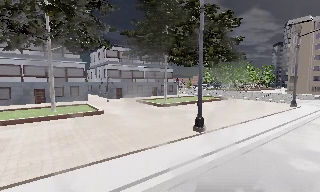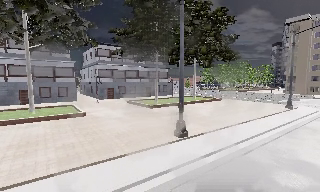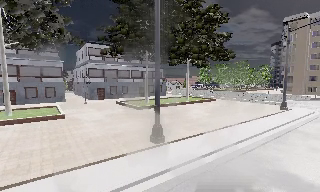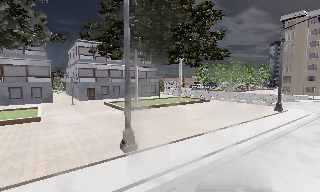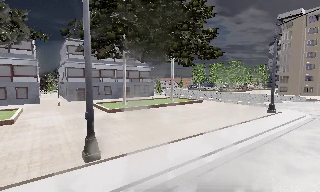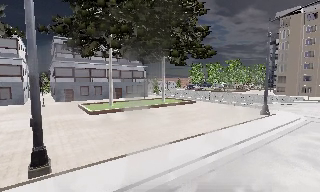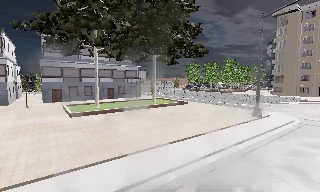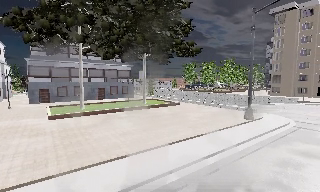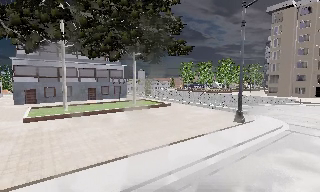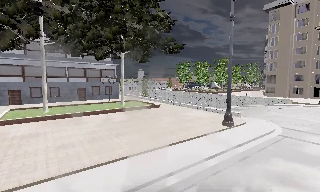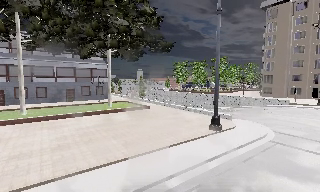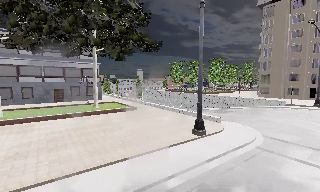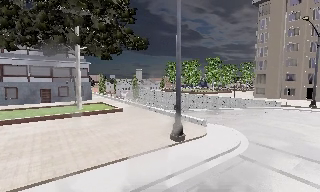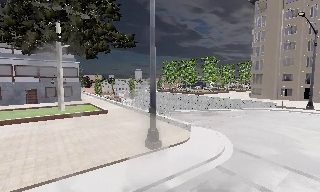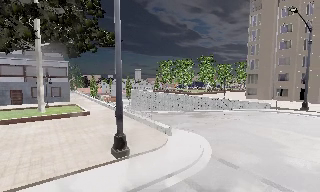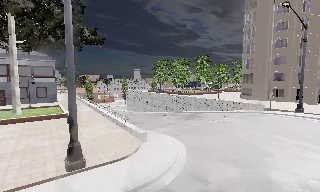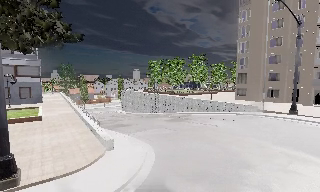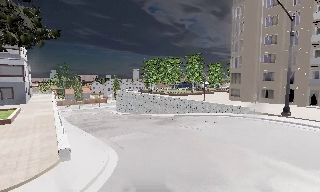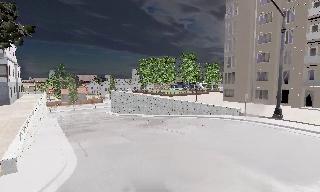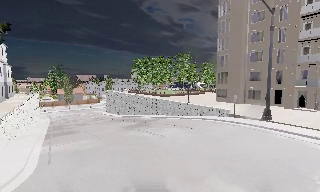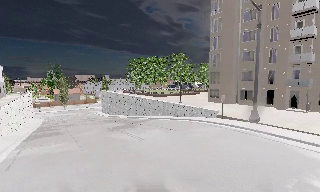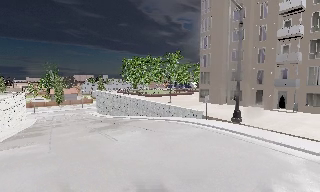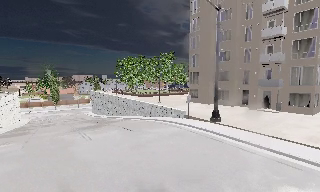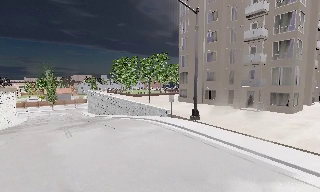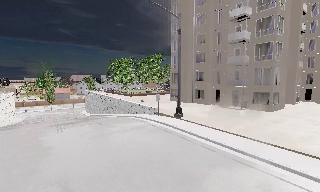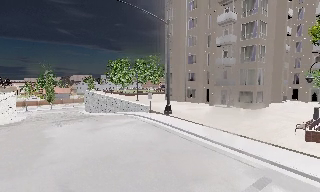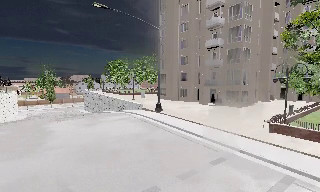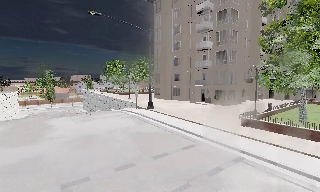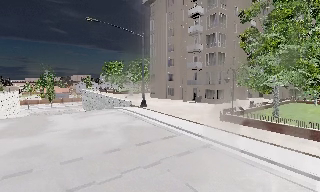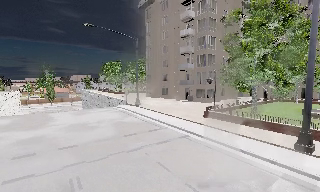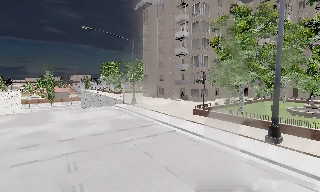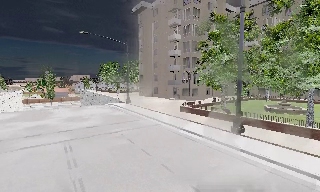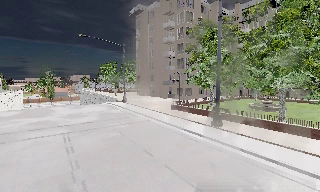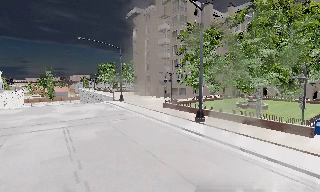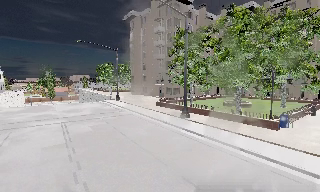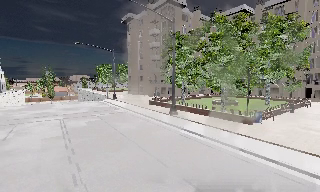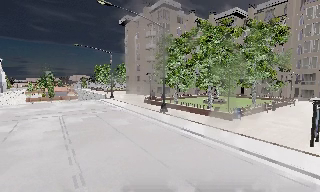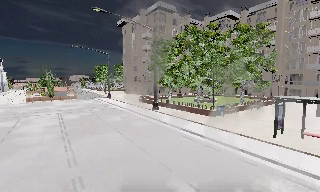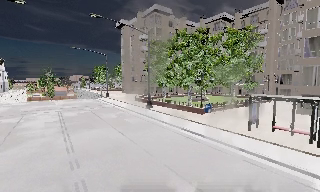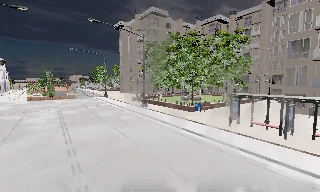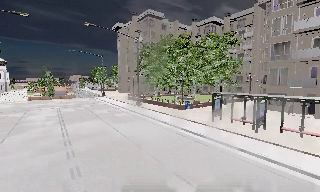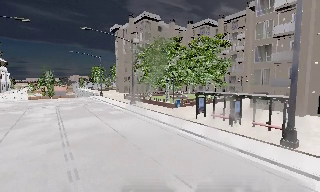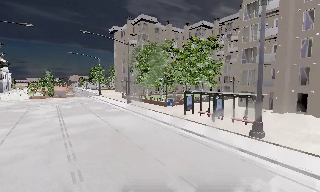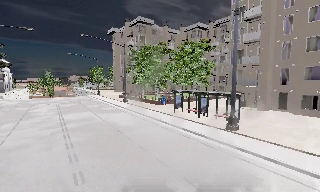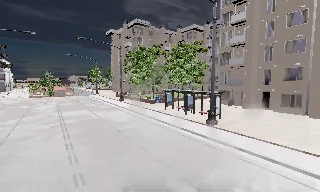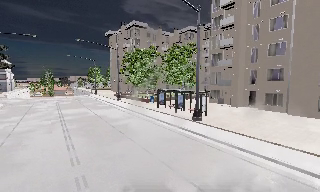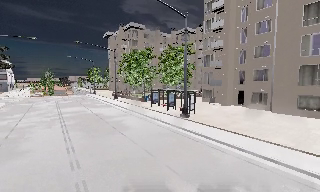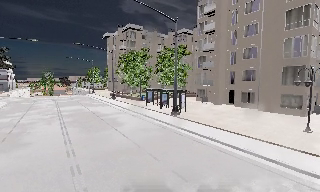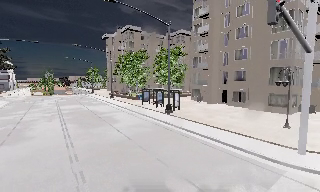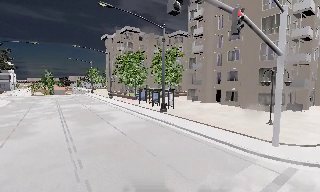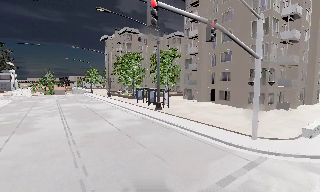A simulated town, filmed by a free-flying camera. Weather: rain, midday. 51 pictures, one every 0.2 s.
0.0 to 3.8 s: The camera travels to its right and forward, about 35 m, so close, fixed things drift to the left.
3.8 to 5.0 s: The camera travels to its right, about 10 m, so close, fixed things drift to the left.
5.0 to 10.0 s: The camera travels backward and to its right, about 45 m, so what stands in front gets smaller.
The film runs forward here.
